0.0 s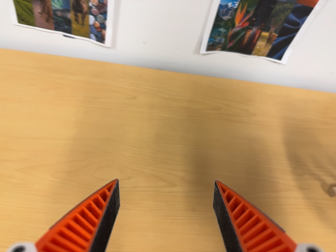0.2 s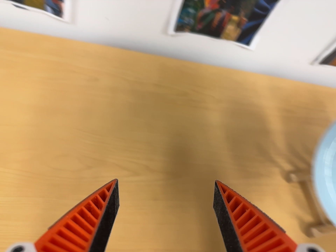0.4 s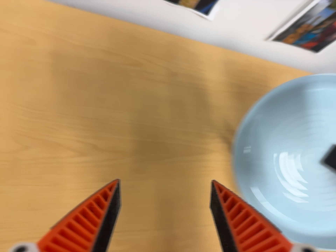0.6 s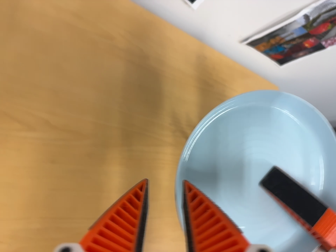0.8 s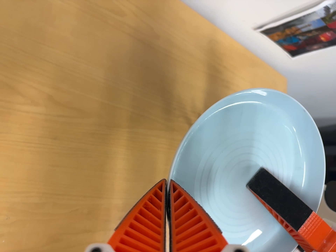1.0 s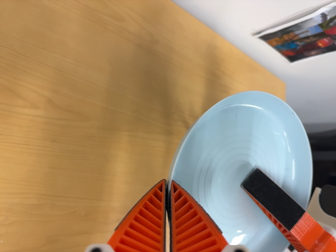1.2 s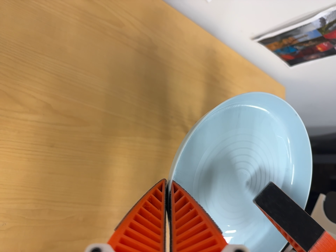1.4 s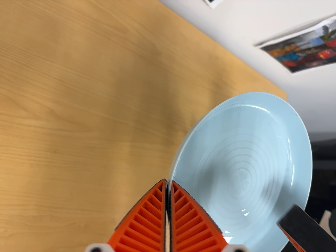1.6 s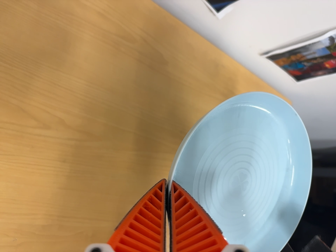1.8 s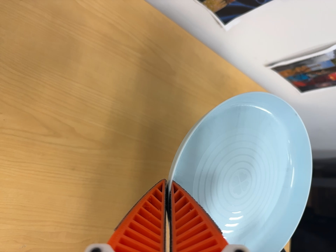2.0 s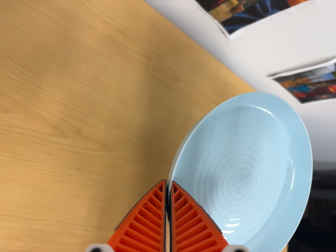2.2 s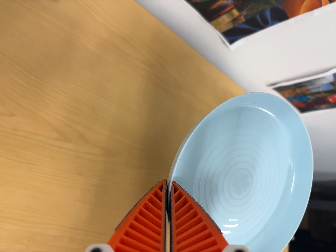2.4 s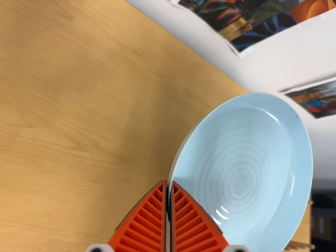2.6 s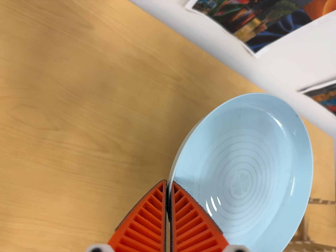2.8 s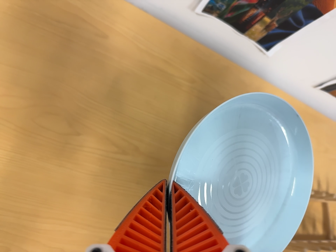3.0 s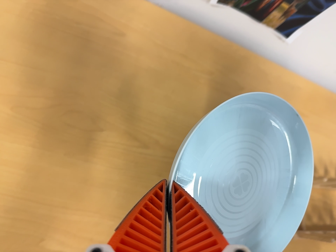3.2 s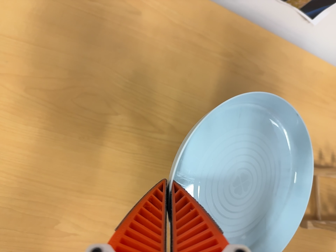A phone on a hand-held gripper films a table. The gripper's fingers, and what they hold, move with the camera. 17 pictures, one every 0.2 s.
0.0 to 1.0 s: The camera pans to its right by about 30 degrees. It travels toward the top of its view and forward, about 10 cm. Its aim tips toward the bottom of its view by about 20 degrees, and the scene shifts upward. It rolls about its line of sight by about 20 degrees, and the scene rotates clockwise.
1.0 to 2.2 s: The camera shifts only a little, or ends up much as it began.
2.2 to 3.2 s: The camera swings to its left by about 20 degrees, and the scene slides to the right.
The film runs backward here.
